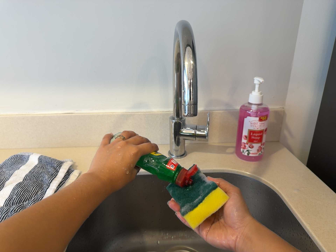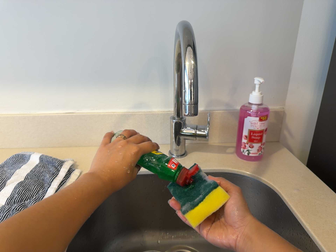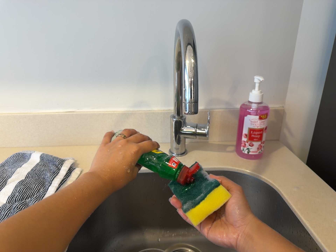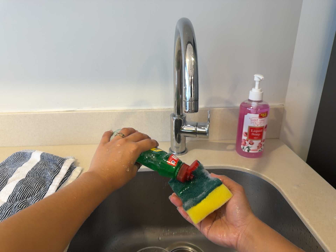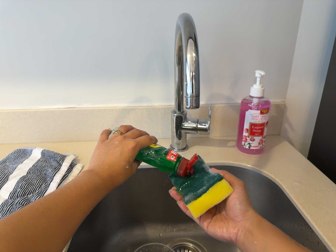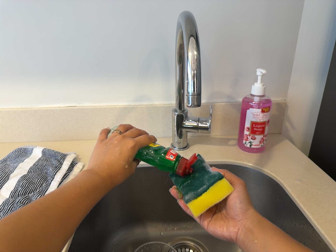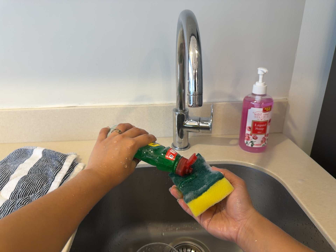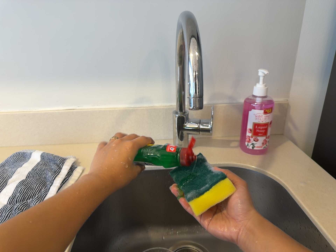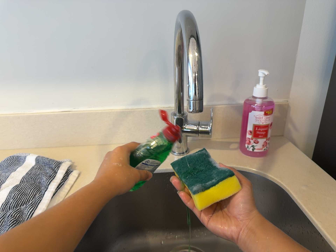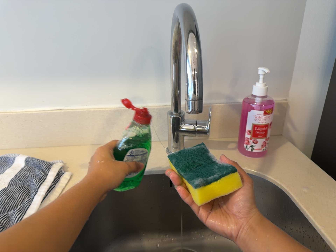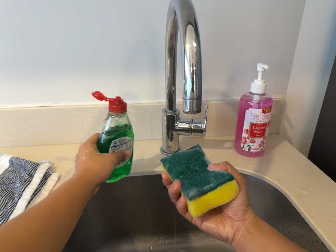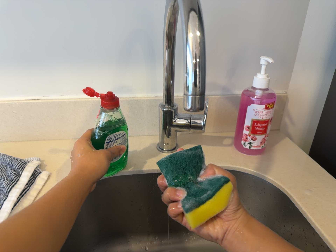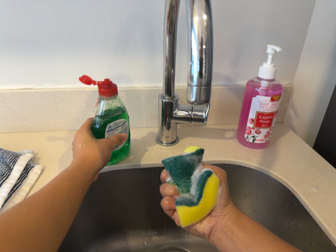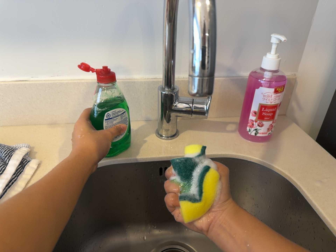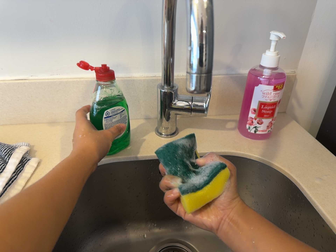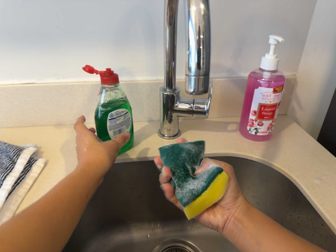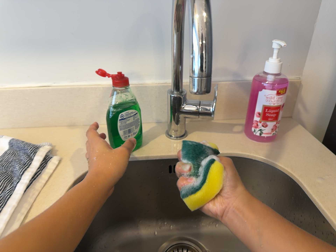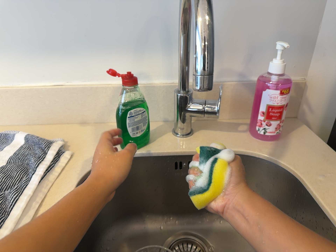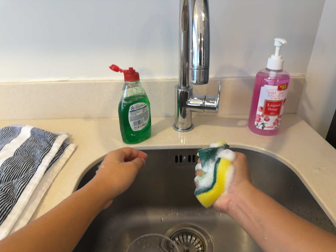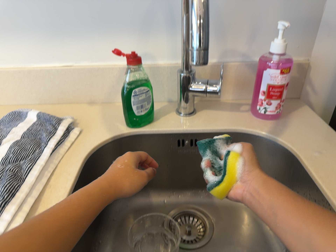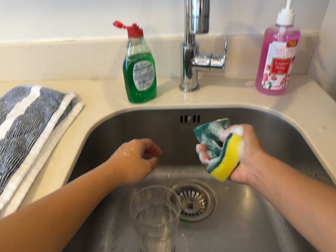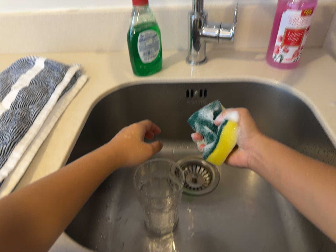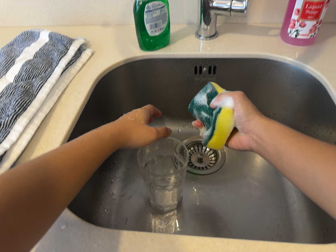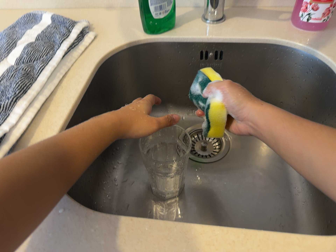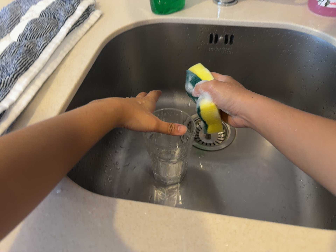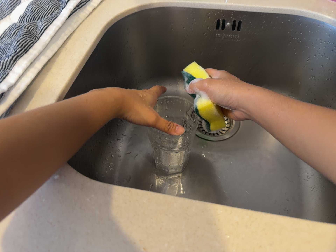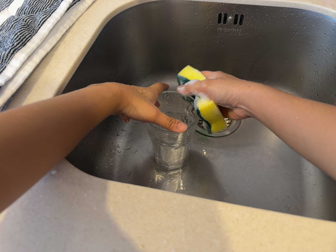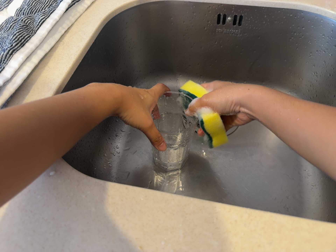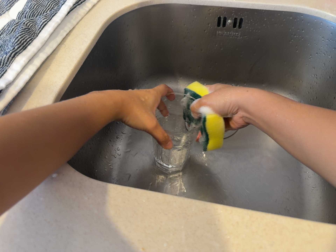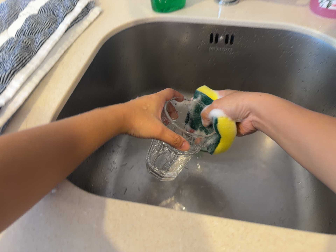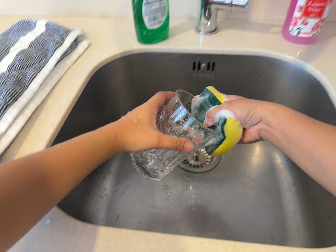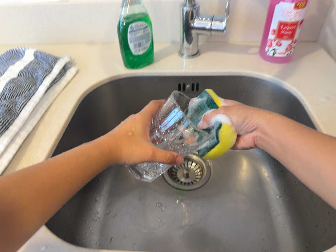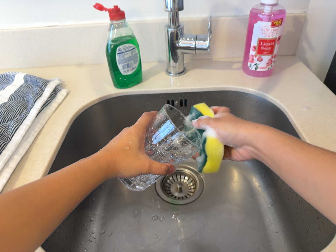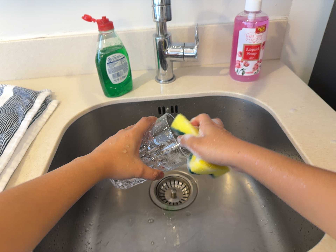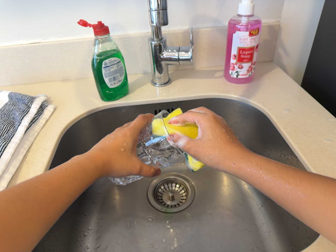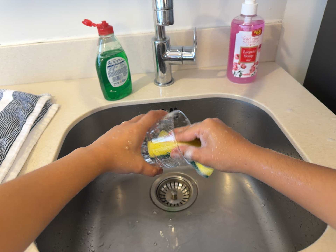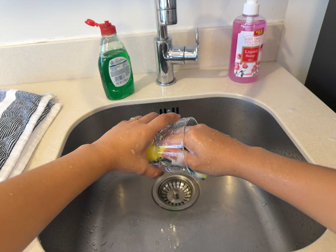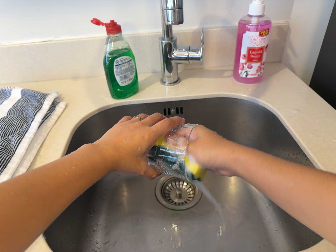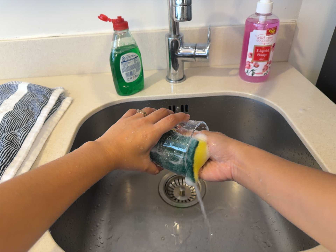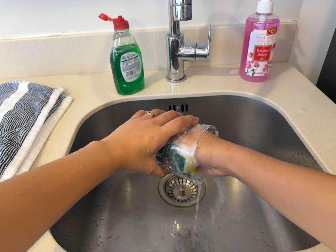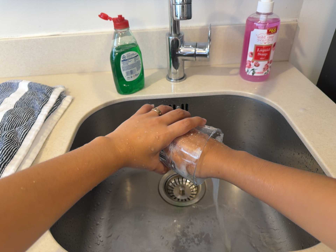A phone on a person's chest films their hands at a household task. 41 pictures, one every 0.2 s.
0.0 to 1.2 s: The camera keeps its place and its aim.
1.2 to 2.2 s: The camera travels forward, about 10 cm, so what stands in front looms larger.
2.2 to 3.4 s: The camera shifts only a little, or ends up much as it began.
3.4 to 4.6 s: The camera's aim tips toward the bottom of its view by about 20 degrees, and the scene shifts upward.
4.6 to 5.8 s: The camera shifts only a little, or ends up much as it began.
5.8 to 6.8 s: The scene slides to the left, as the camera pans about 10 degrees to its right. It travels backward, about 6 cm, so what stands in front gets smaller. Its aim tips toward the top of its view by about 15 degrees, and the scene shifts downward. It rolls about its line of sight by about 10 degrees, and the scene rotates counterclockwise.
6.8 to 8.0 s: The camera shifts only a little, or ends up much as it began.
The film runs forward here.
